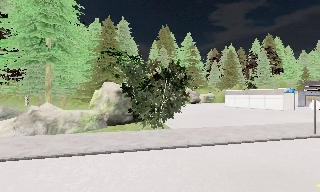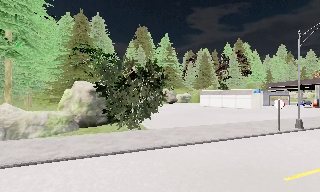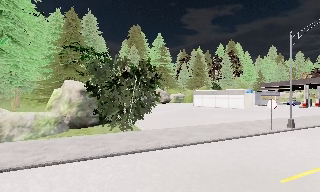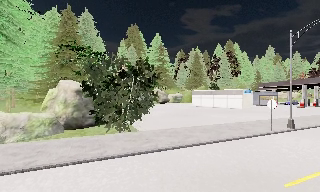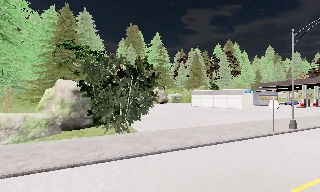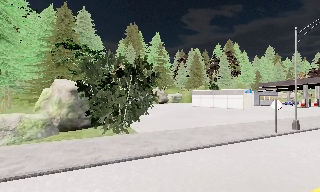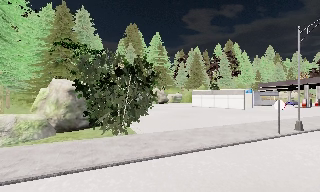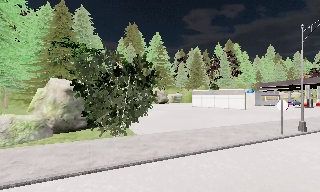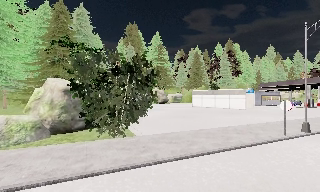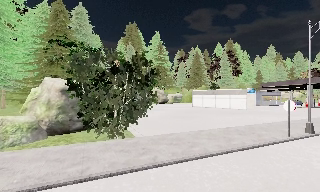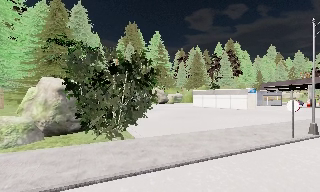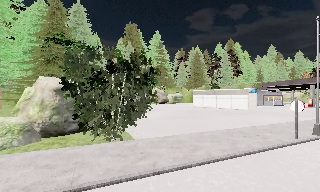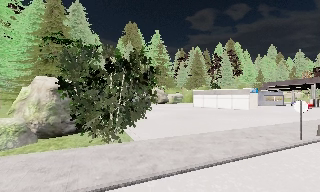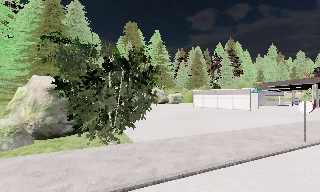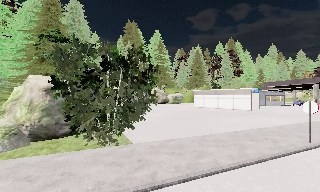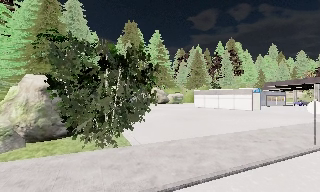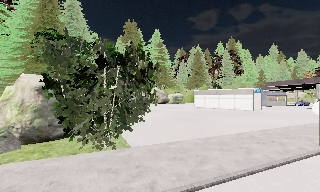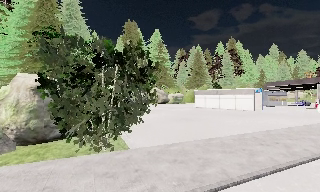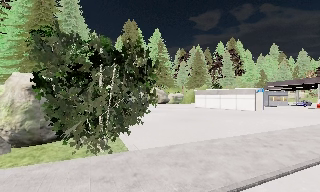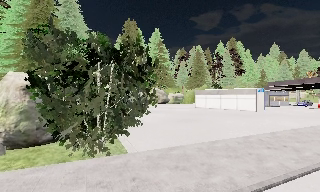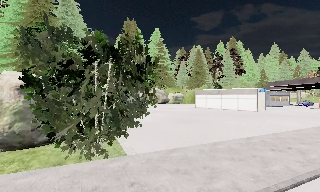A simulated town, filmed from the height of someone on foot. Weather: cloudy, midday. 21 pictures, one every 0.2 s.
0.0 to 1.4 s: The camera swings to its right by about 10 degrees, and the scene slides to the left. It travels forward, about 2 m, so what stands in front looms larger.
1.4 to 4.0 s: The camera travels forward, about 3.5 m, so what stands in front looms larger.
The film runs forward here.
